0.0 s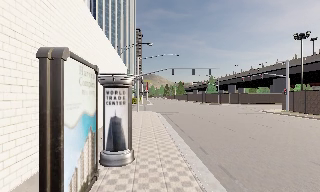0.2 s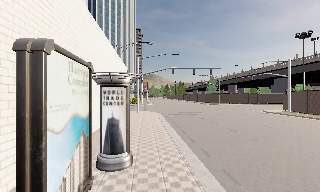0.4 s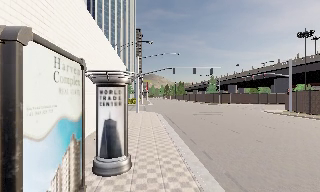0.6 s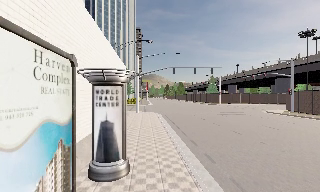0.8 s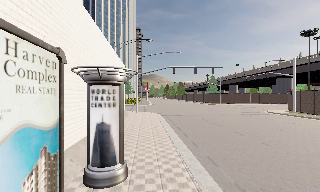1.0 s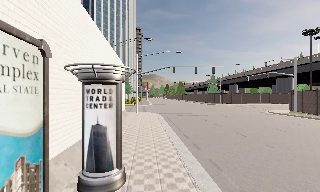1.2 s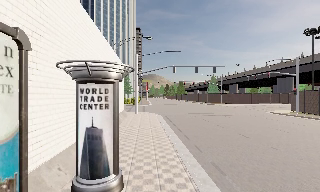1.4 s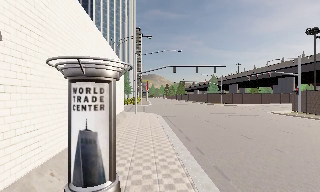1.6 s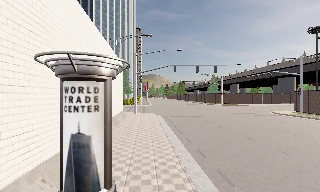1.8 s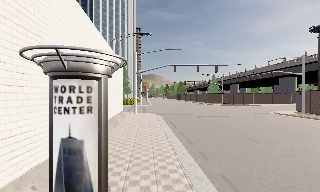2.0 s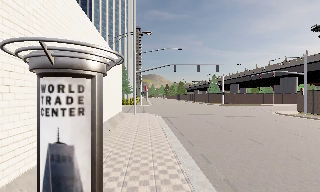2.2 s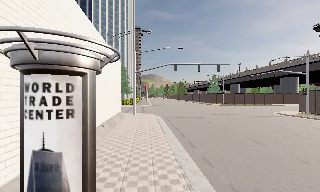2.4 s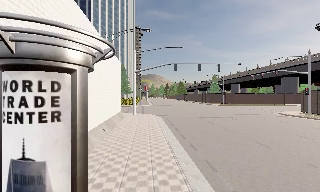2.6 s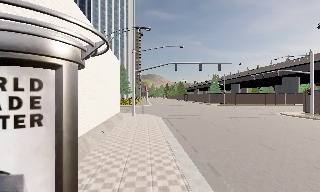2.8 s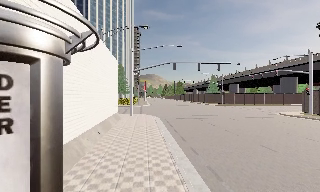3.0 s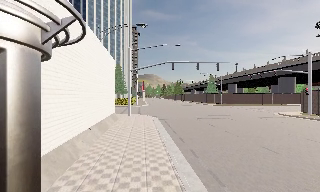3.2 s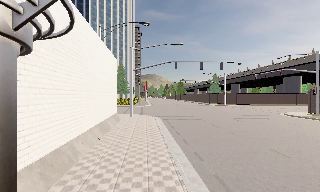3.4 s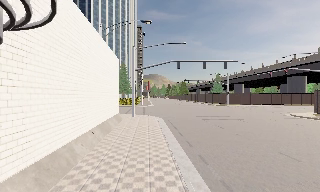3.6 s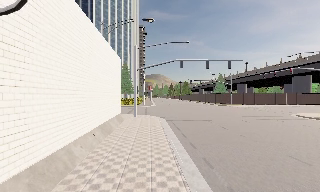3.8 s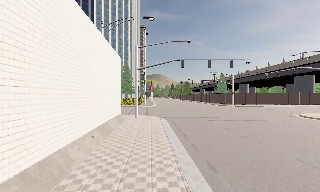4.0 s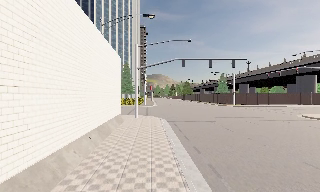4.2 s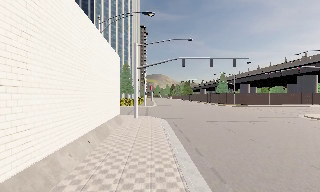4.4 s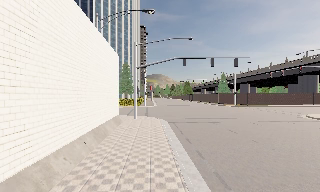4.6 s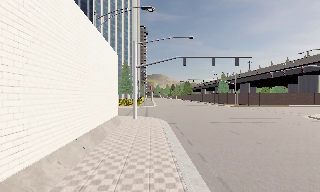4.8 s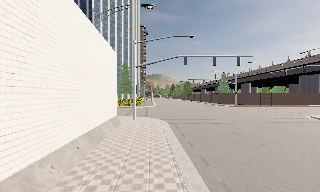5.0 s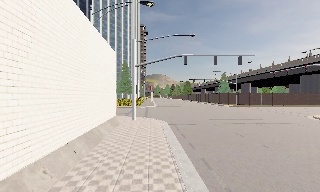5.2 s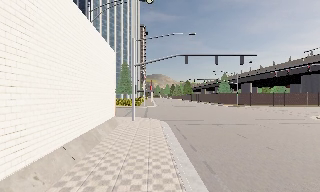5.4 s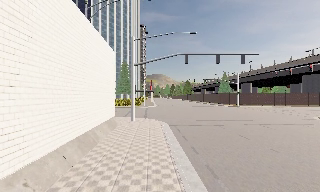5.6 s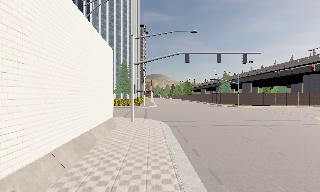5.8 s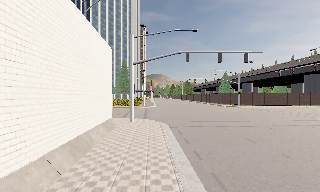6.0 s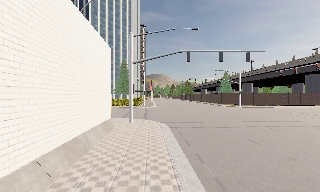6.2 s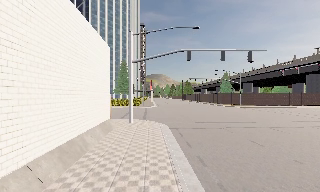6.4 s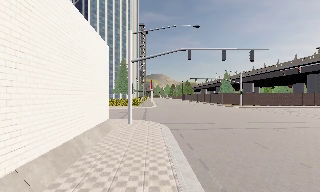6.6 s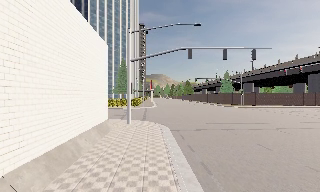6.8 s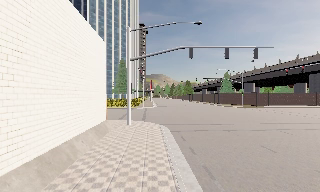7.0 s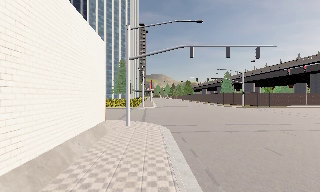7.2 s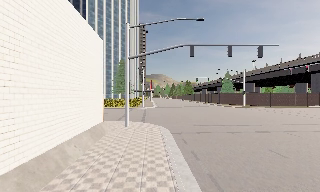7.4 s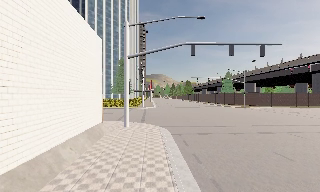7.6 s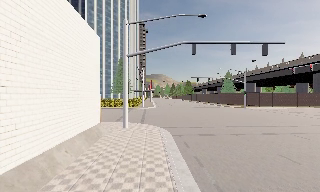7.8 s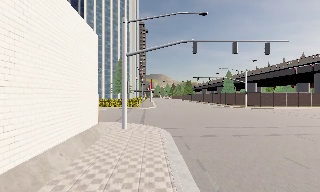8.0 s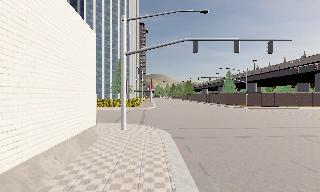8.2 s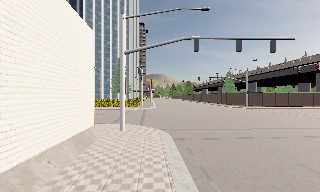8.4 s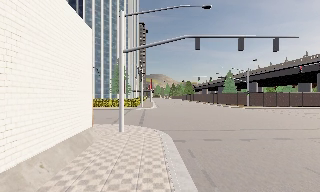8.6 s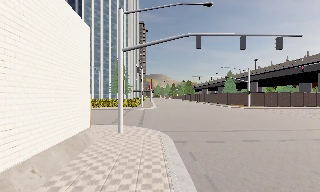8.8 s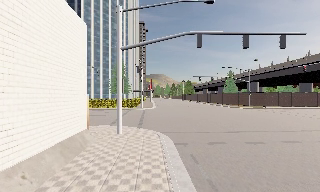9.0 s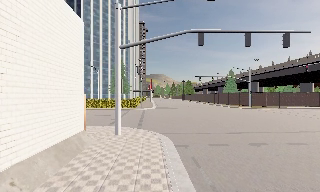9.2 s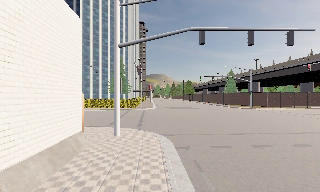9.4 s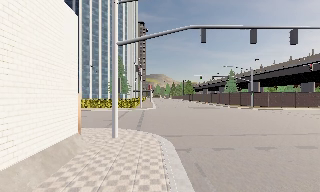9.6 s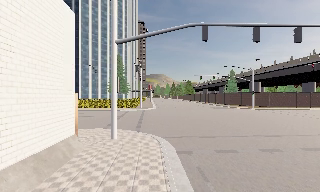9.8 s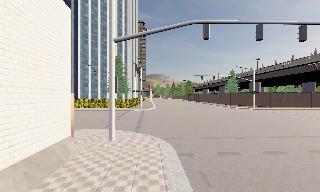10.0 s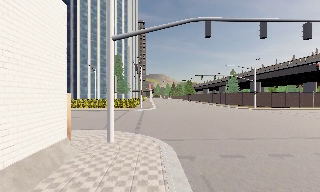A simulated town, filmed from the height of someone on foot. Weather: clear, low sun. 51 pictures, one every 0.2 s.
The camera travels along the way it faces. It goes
forward.
0.0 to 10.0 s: The camera travels forward, about 15 m, so what stands in front looms larger.
The film runs forward here.
